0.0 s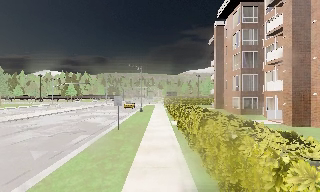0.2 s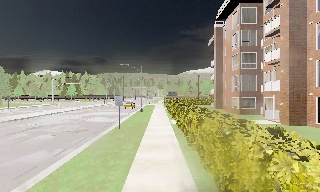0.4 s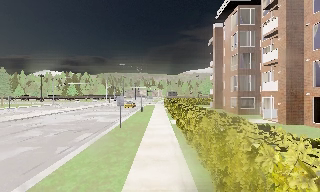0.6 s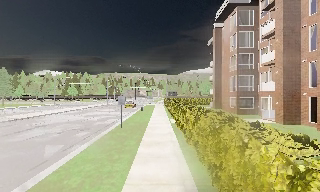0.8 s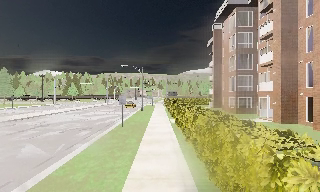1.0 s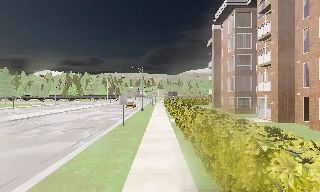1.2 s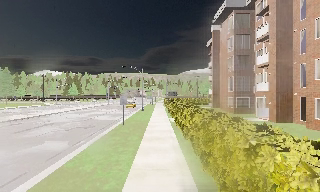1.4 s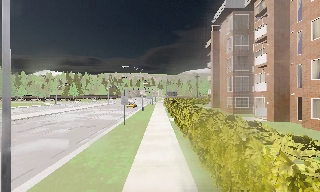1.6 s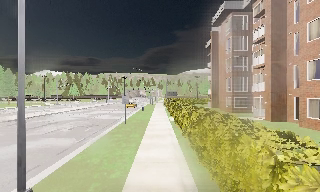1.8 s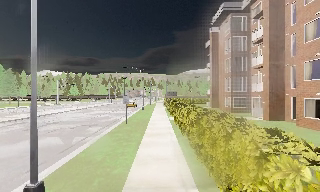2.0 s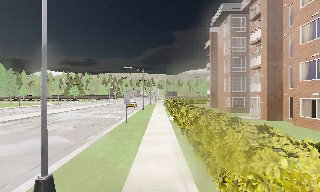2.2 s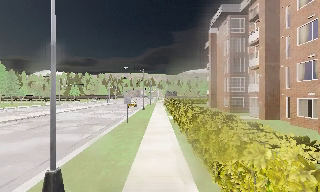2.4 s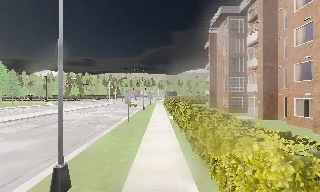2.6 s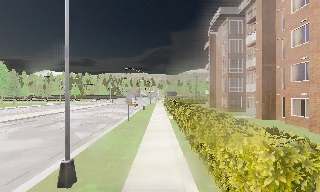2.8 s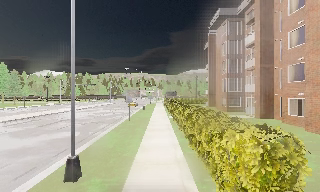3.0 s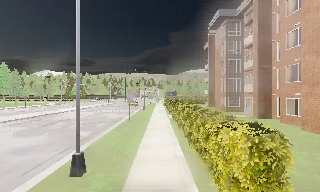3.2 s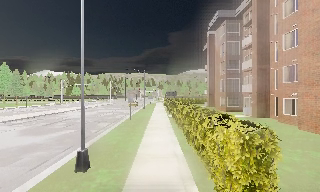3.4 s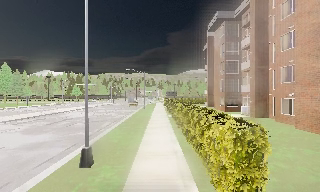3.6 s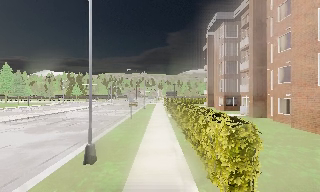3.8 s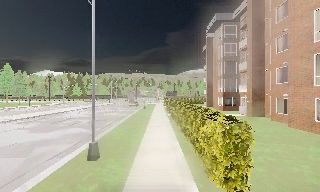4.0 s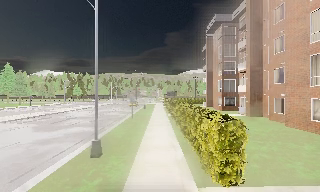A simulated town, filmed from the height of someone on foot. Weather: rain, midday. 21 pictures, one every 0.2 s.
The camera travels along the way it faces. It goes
backward.
0.0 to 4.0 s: The camera travels backward, about 6 m, so what stands in front gets smaller.
The film runs backward here.
